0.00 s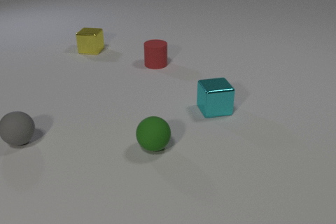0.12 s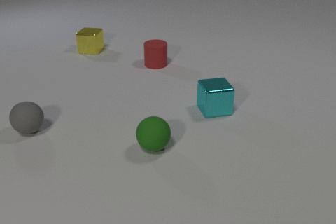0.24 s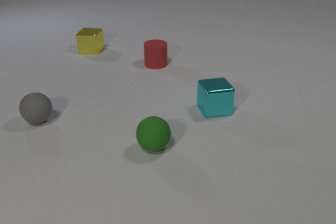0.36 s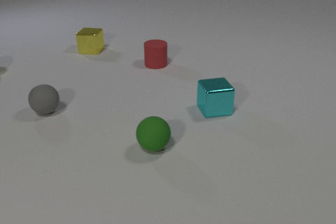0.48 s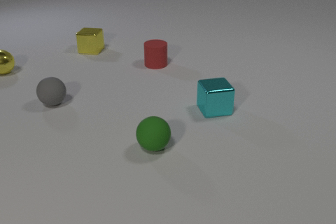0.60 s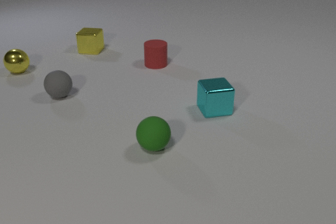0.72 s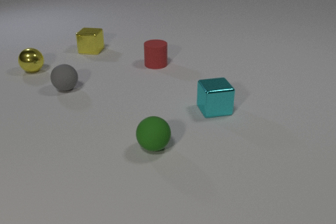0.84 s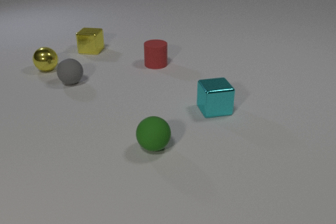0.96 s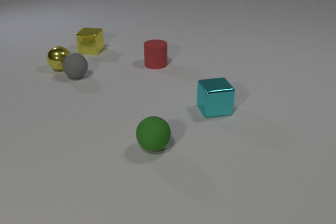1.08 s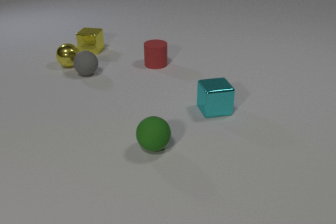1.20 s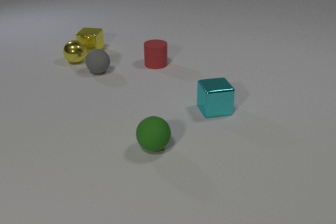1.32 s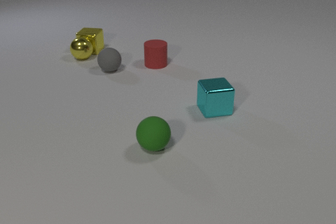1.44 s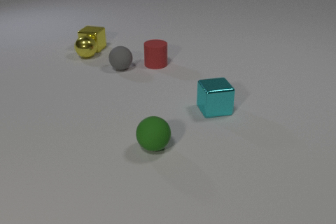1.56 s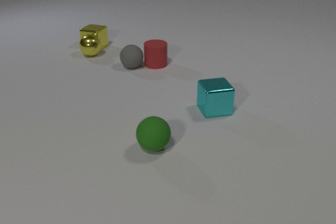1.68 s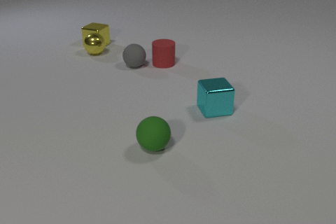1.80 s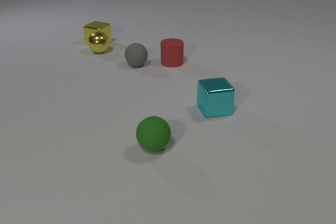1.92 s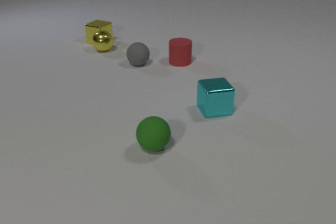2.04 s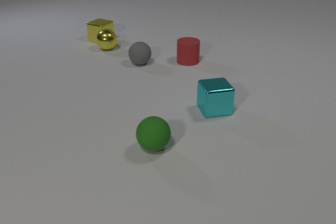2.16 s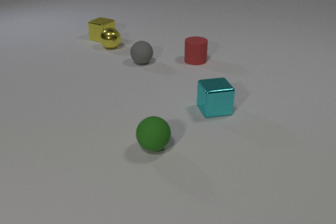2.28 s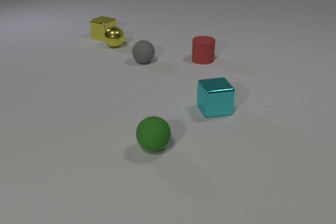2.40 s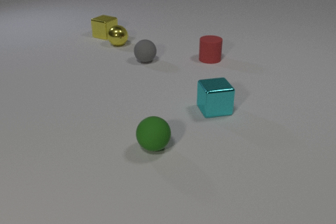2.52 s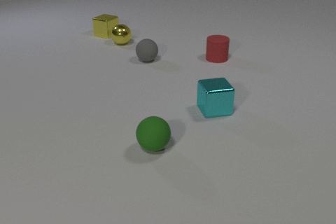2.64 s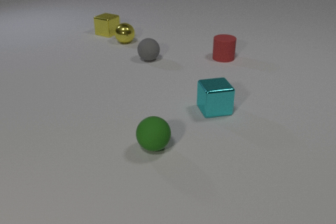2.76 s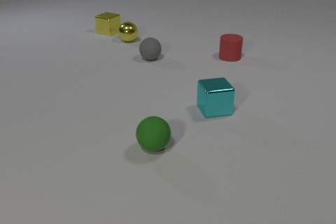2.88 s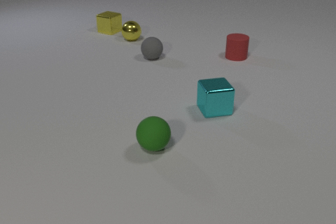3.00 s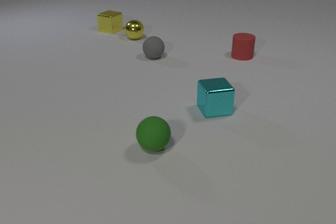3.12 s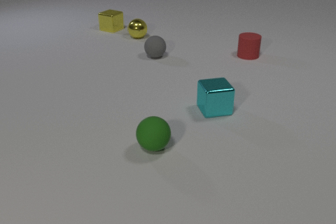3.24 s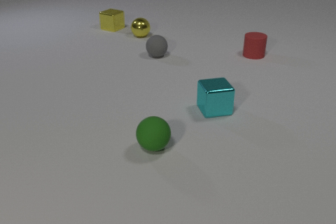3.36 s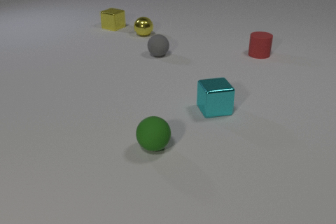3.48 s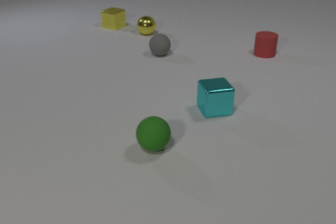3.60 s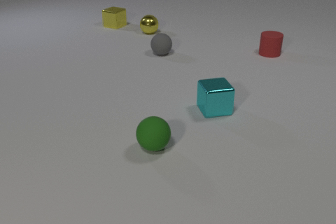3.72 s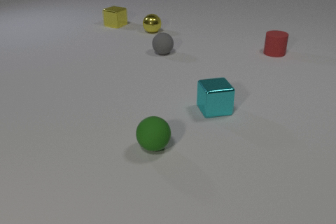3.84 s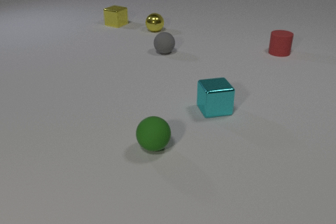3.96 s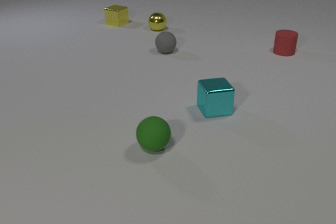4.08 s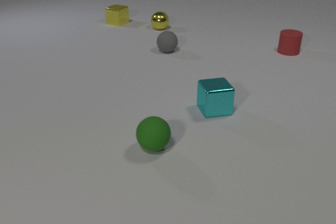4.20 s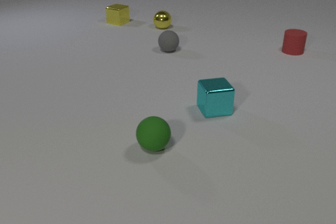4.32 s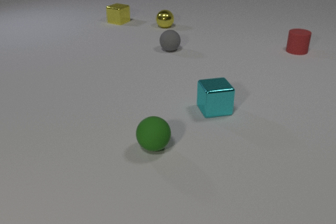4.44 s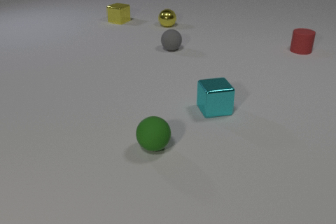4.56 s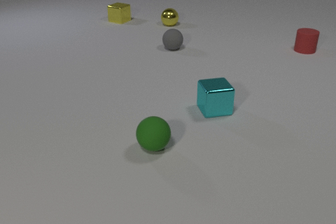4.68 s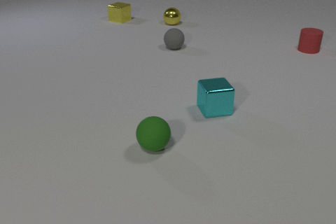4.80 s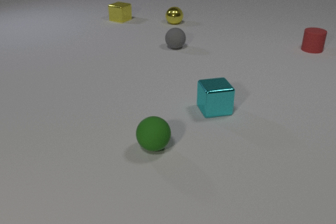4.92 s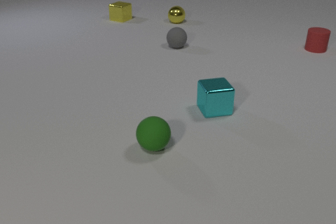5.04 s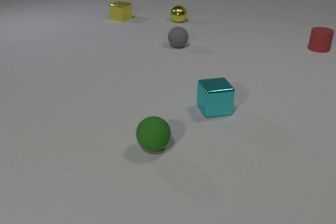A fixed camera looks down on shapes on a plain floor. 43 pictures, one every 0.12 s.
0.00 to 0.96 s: The yellow metal sphere comes in at the left edge, rolls to the right. The gray rubber sphere rolls away from the camera and to the right.
0.96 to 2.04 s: The yellow metal sphere rolls to the right and away from the camera. The gray rubber sphere rolls to the right. The yellow metal cube slides away from the camera, spins clockwise seen from above by about 15 degrees, its near face sliding to the left. The red rubber cylinder slides to the right. The yellow metal sphere and the gray rubber sphere collide. The yellow metal sphere and the yellow metal cube collide. The gray rubber sphere and the red rubber cylinder collide.
2.04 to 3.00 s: The yellow metal sphere rolls away from the camera and to the right. The gray rubber sphere rolls away from the camera and to the right. The yellow metal cube slides away from the camera. The red rubber cylinder slides to the right.
3.00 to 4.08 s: The yellow metal sphere rolls away from the camera and to the right. The gray rubber sphere rolls away from the camera and to the right. The yellow metal cube slides away from the camera. The red rubber cylinder slides to the right and away from the camera.
4.08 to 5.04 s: The yellow metal sphere rolls away from the camera and to the right. The gray rubber sphere rolls away from the camera and to the right. The yellow metal cube slides away from the camera. The red rubber cylinder slides to the right and away from the camera.
How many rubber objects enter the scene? 0.
Are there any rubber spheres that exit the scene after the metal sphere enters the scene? no.
What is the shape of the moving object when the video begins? sphere.
